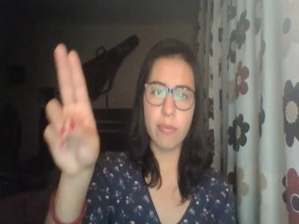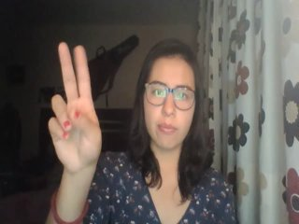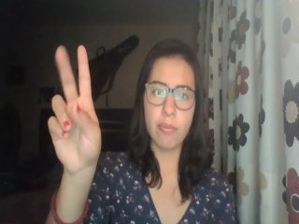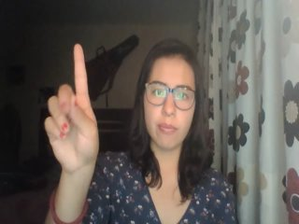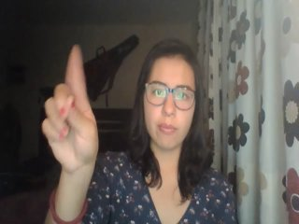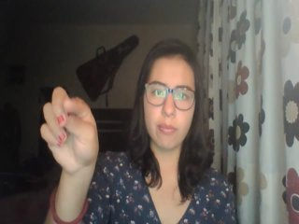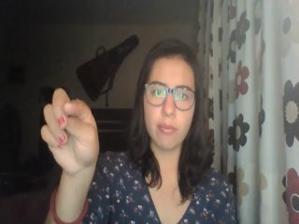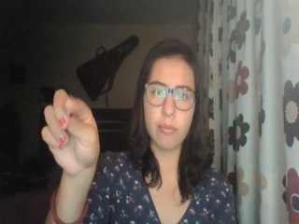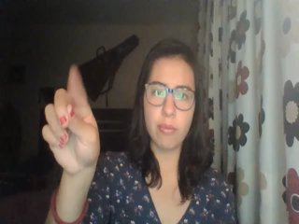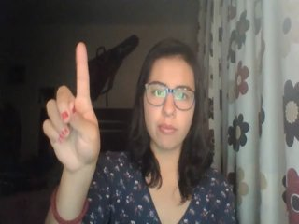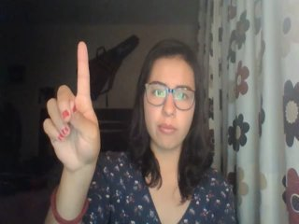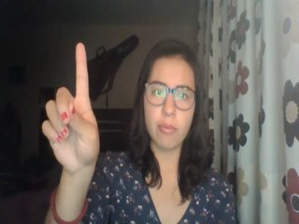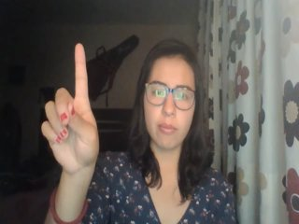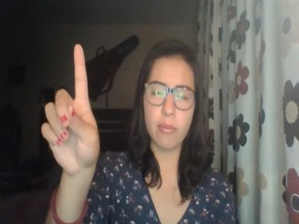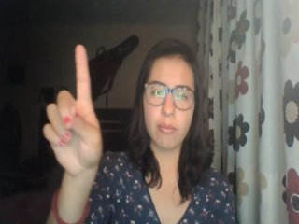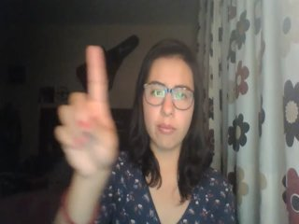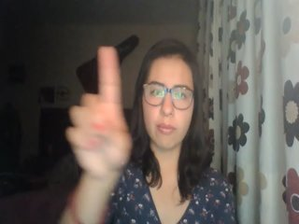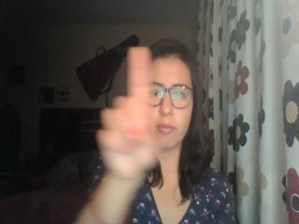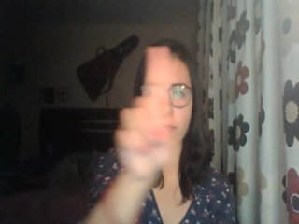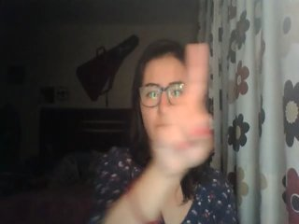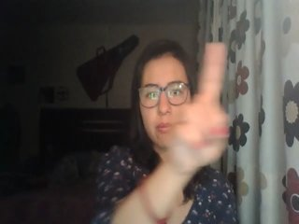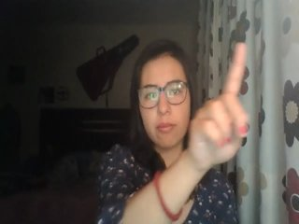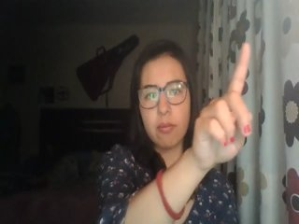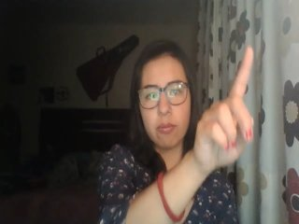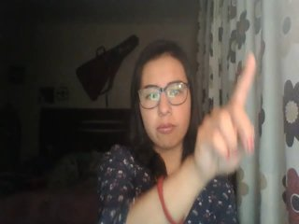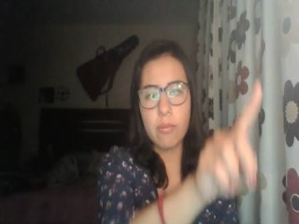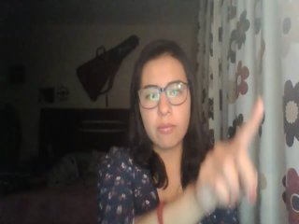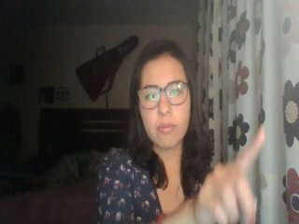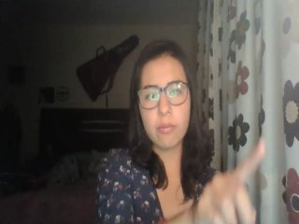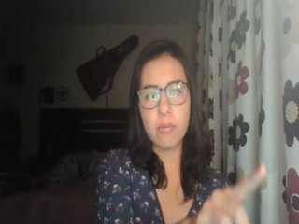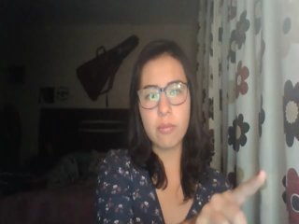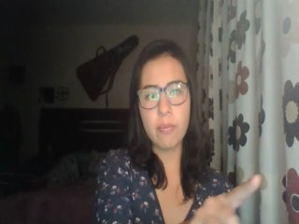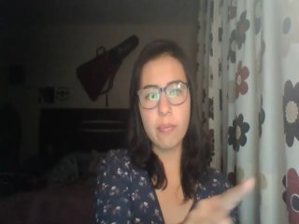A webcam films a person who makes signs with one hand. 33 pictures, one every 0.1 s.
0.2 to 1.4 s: Click with one finger.
1.5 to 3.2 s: Pointing with one finger.
